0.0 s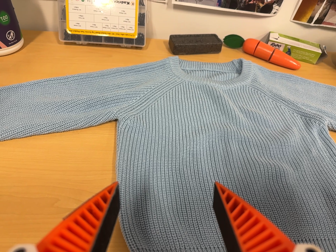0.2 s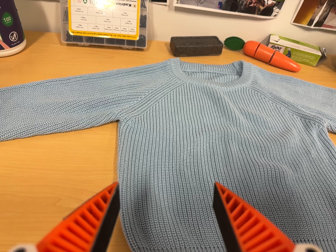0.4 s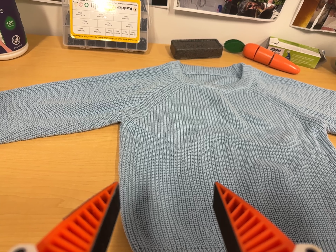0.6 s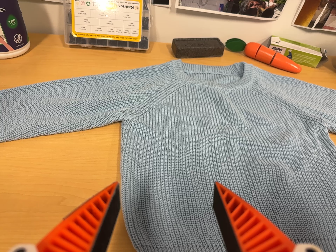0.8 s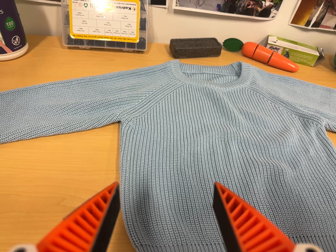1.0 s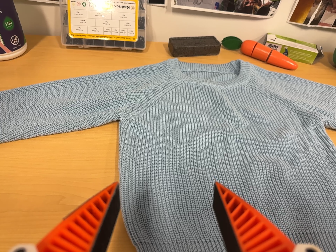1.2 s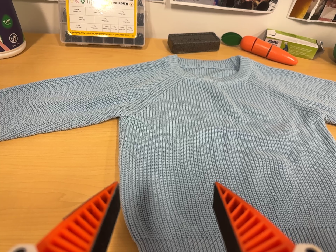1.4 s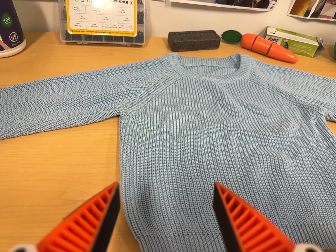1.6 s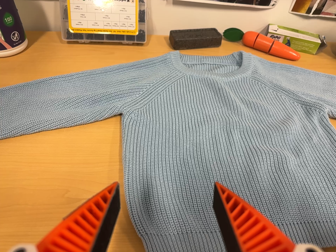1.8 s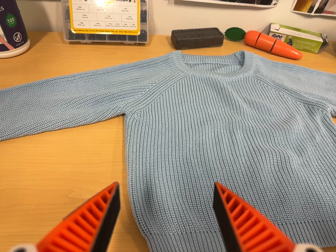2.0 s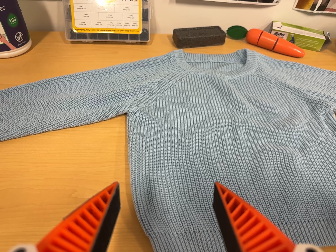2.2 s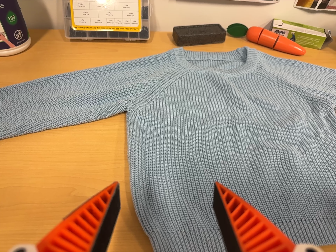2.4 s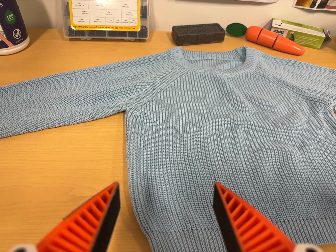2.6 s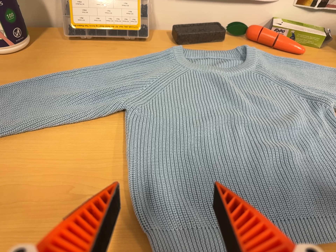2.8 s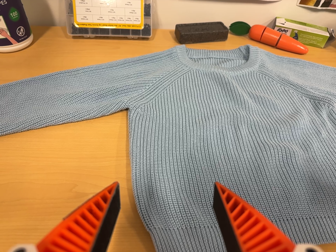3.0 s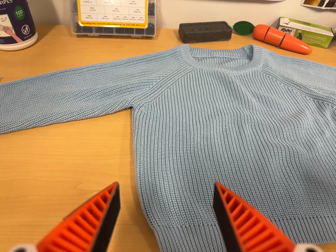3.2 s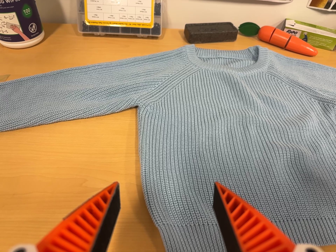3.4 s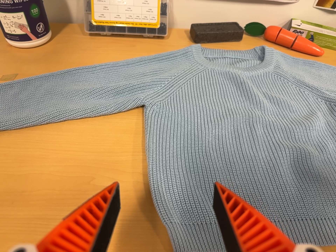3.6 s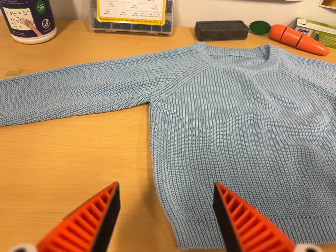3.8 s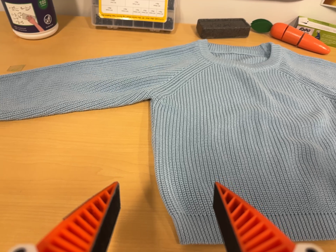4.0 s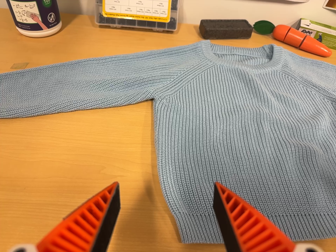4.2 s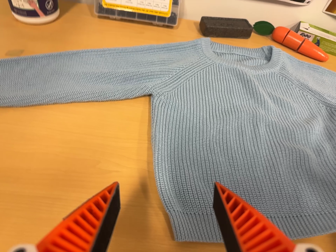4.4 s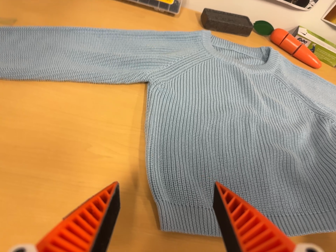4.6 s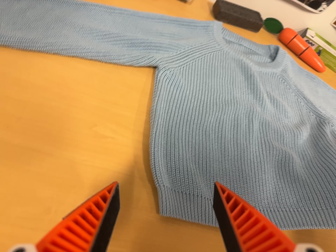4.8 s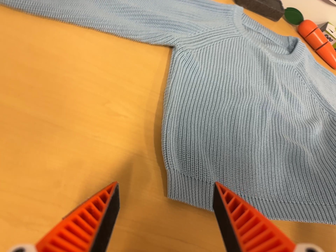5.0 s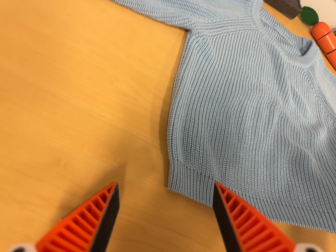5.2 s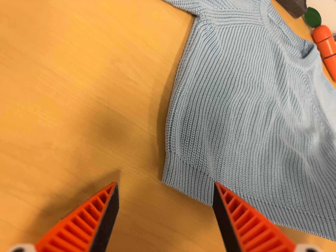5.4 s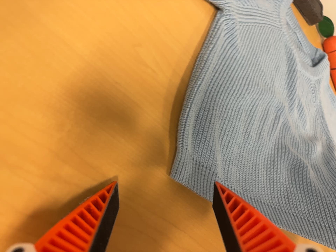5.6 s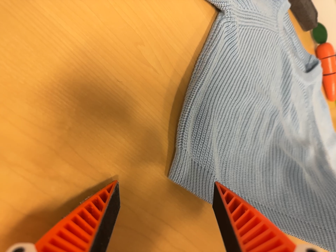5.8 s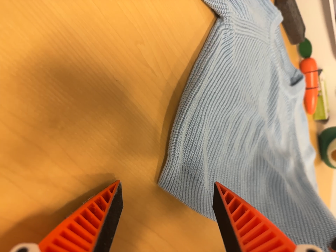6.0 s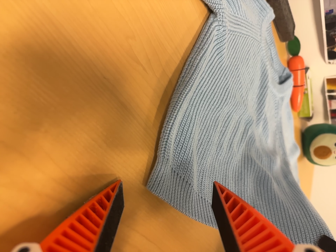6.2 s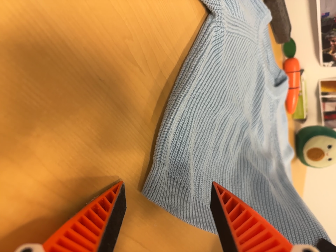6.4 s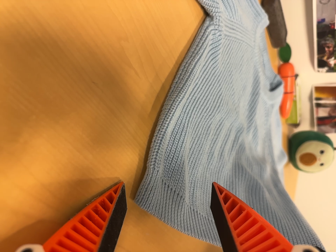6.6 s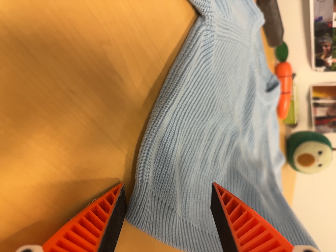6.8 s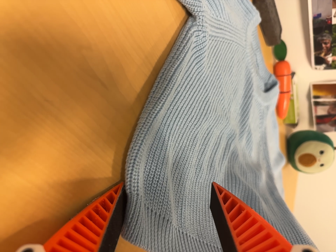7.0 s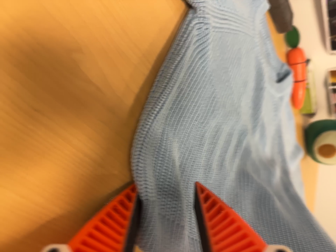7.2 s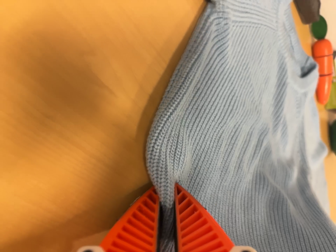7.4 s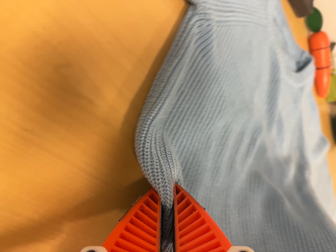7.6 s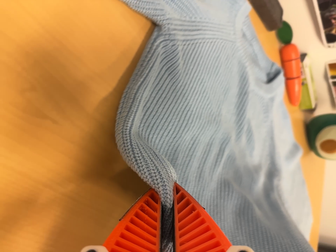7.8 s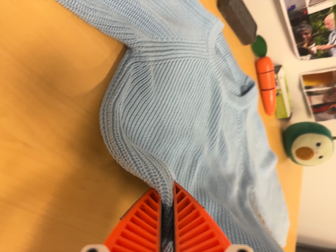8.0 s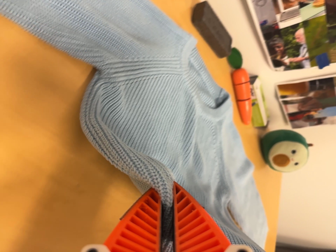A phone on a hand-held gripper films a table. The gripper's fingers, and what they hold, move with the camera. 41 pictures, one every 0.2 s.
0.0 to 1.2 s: The camera shifts only a little, or ends up much as it began.
1.2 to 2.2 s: The camera keeps its place and its aim.
2.2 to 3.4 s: The camera shifts only a little, or ends up much as it began.
3.4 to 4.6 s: The camera travels to its left, about 6 cm. It rolls about its line of sight by about 15 degrees, and the scene rotates clockwise.
4.6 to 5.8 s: The camera pans to its right by about 20 degrees. It travels to its left and forward, about 14 cm. Its aim tips toward the bottom of its view by about 15 degrees, and the scene shifts upward. It rolls about its line of sight by about 30 degrees, and the scene rotates clockwise.
5.8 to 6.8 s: The camera travels forward, about 6 cm, so what stands in front looms larger.
6.8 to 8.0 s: The camera travels to its right and toward the top of its view, about 12 cm, so close, fixed things drift to the left.
The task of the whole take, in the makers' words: fold up.
The film runs forward here.
